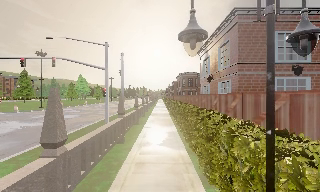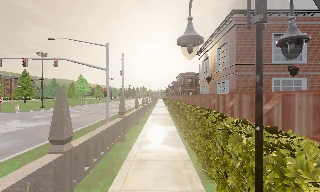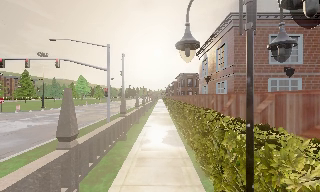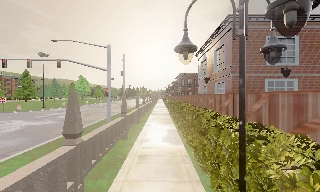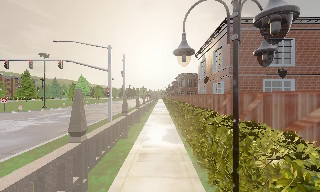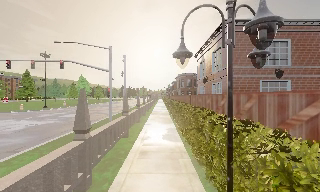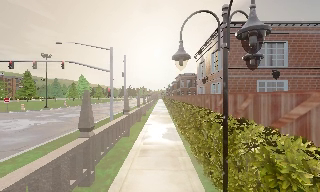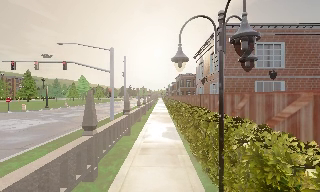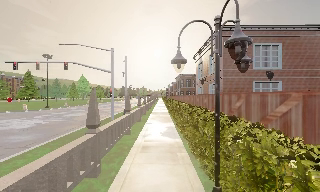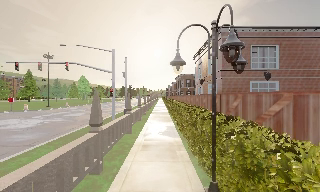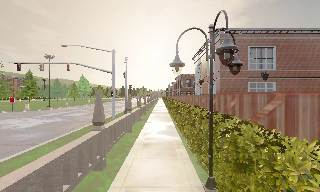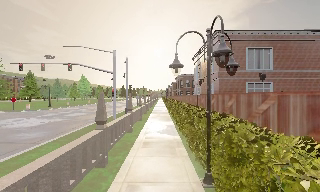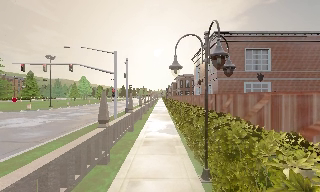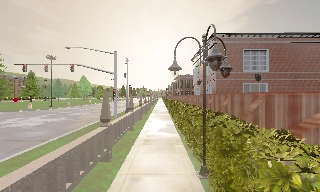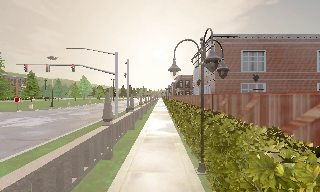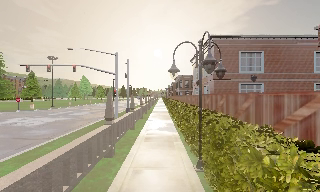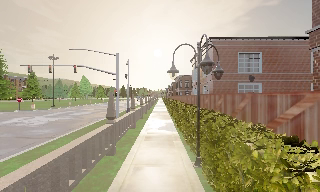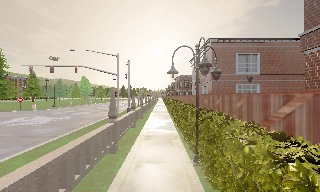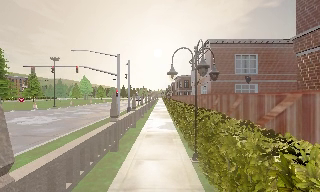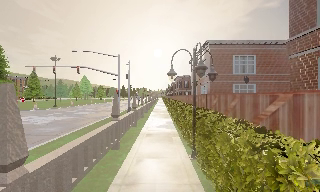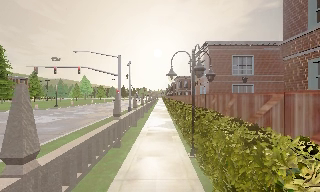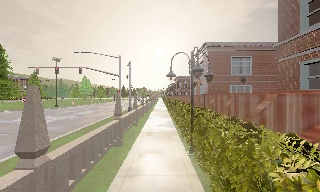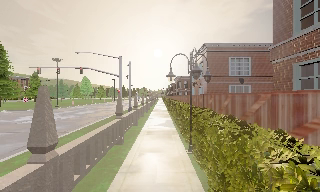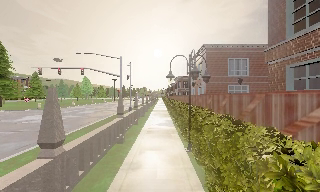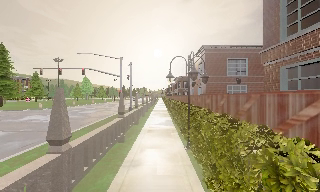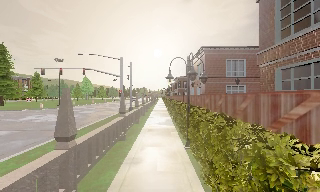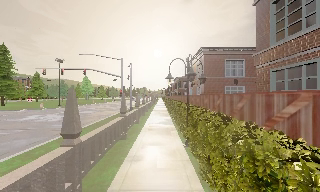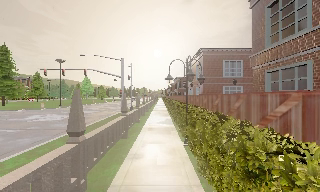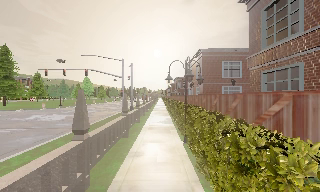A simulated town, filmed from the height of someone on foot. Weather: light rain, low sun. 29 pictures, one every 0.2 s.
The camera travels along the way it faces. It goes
backward.
0.0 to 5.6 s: The camera travels backward, about 7 m, so what stands in front gets smaller.
The film runs backward here.
